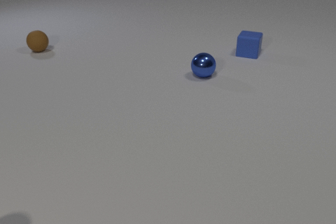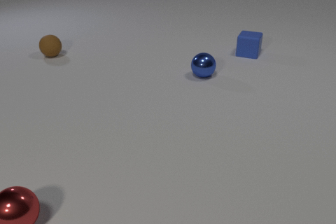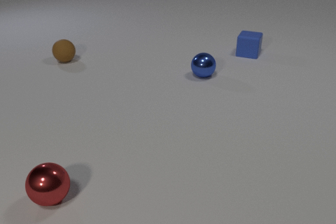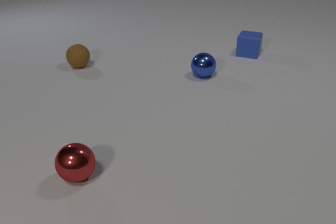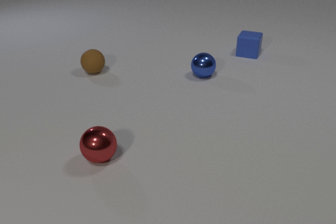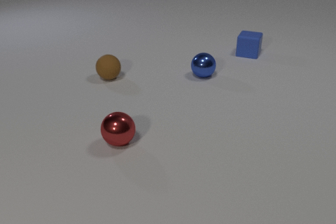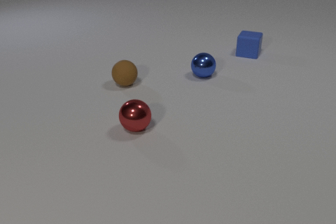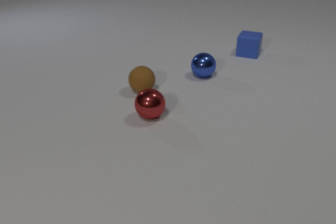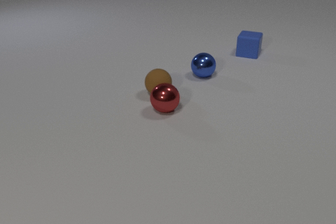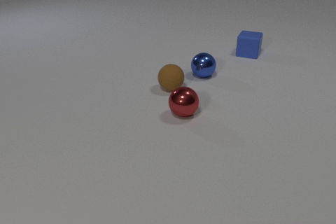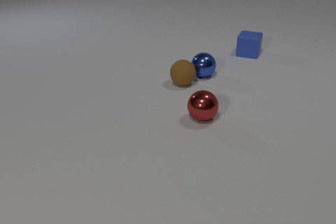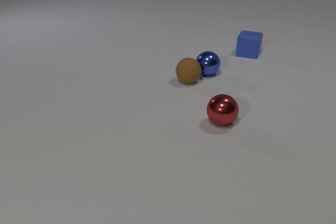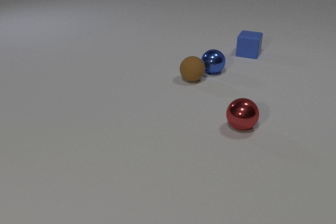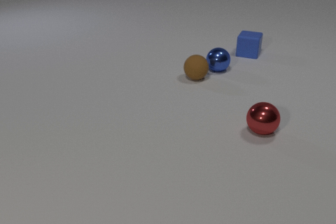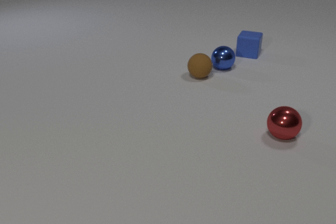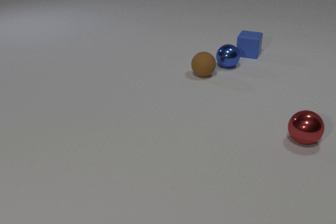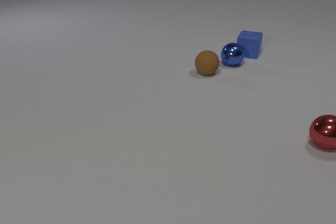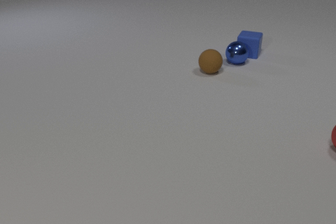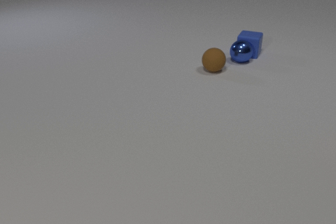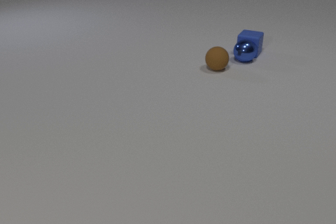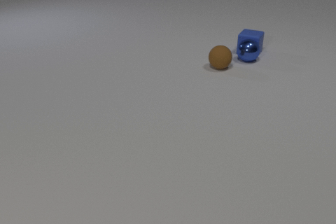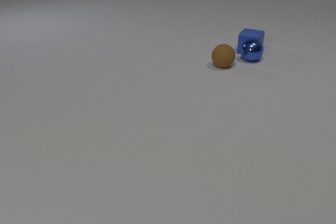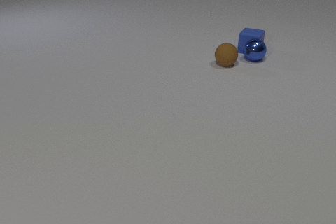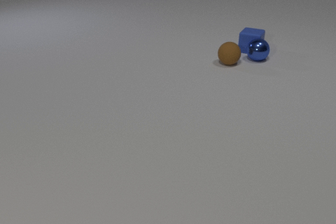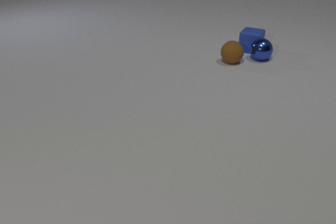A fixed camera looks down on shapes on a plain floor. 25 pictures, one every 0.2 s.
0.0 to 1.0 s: The red metal sphere comes in at the bottom edge, rolls away from the camera and to the right. The brown rubber sphere rolls toward the camera and to the right.
1.0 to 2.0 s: The red metal sphere rolls to the right and away from the camera. The brown rubber sphere rolls to the right. The red metal sphere and the brown rubber sphere collide.
2.0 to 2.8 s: The red metal sphere rolls to the right. The brown rubber sphere rolls away from the camera and to the right. The blue metal sphere rolls away from the camera and to the right. The brown rubber sphere and the blue metal sphere collide.
2.8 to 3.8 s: The red metal sphere rolls to the right, leaves at the right edge. The brown rubber sphere rolls away from the camera and to the right. The blue metal sphere rolls away from the camera and to the right. The blue metal sphere and the blue rubber cube collide.
3.8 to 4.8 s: The brown rubber sphere rolls away from the camera and to the right. The blue metal sphere rolls to the right and away from the camera. The blue rubber cube slides away from the camera.
What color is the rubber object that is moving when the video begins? brown.
How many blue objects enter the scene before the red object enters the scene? 0.
How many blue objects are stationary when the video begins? 2.
